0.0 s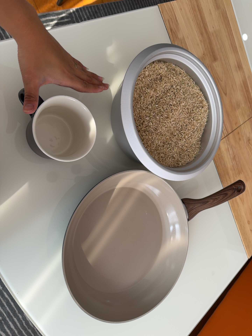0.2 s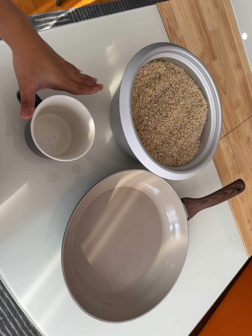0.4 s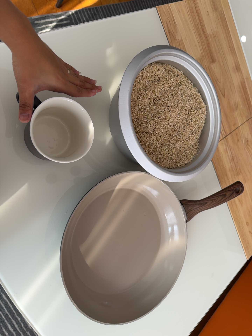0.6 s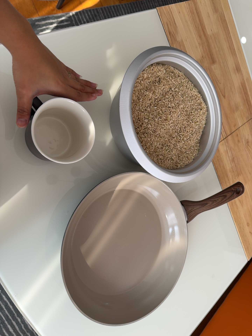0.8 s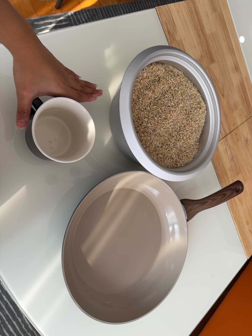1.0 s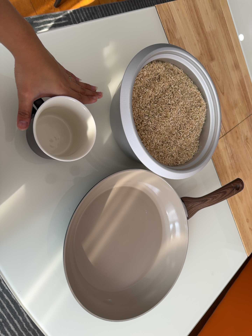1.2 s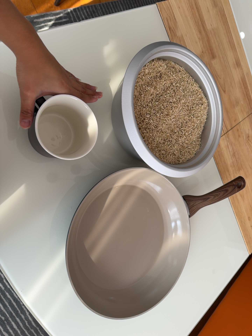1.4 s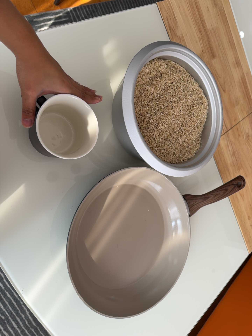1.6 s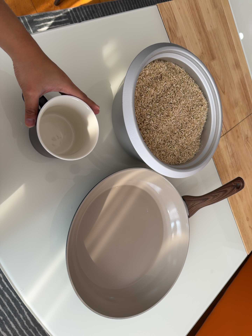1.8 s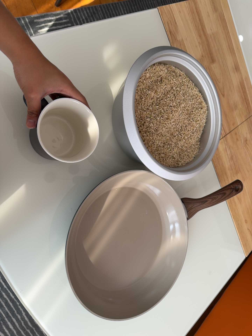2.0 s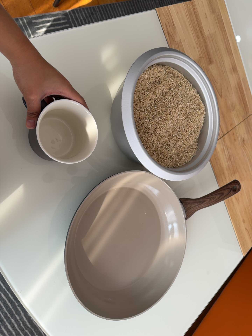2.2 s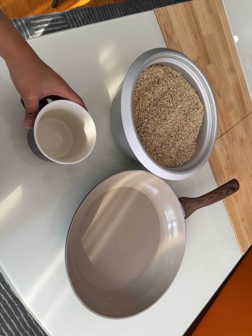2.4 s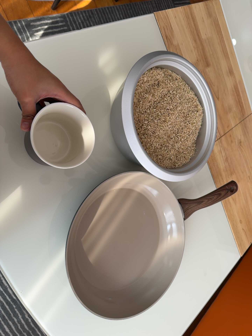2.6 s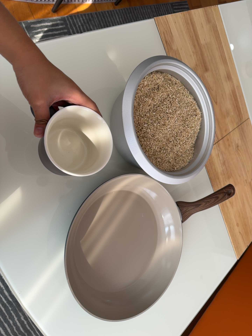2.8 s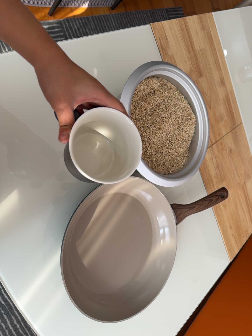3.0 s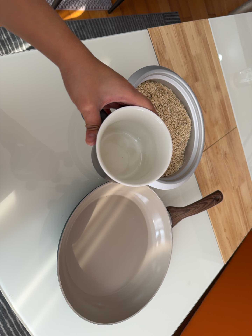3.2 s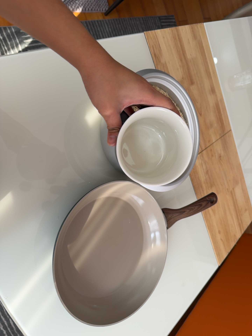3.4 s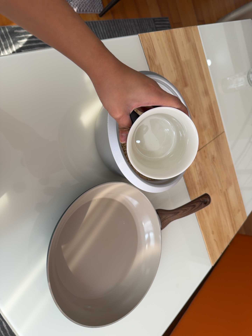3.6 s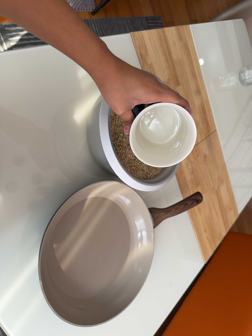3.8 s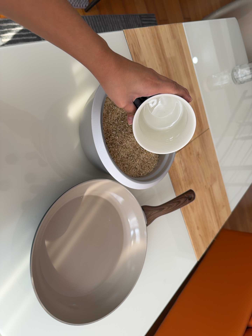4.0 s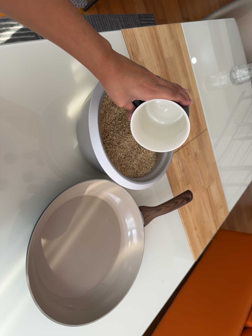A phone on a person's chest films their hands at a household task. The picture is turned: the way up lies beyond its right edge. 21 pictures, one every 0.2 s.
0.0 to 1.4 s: The camera keeps its place and its aim.
1.4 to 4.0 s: The camera swings to its right by about 10 degrees, and the scene slides to the left.
The film runs forward here.
